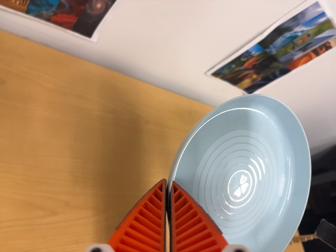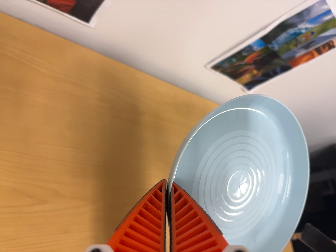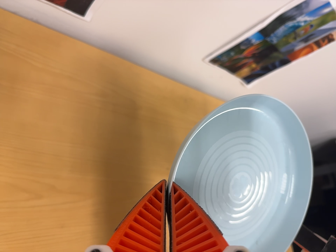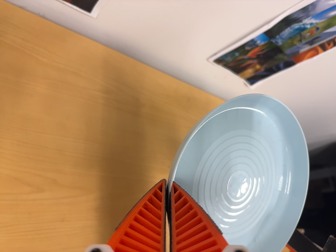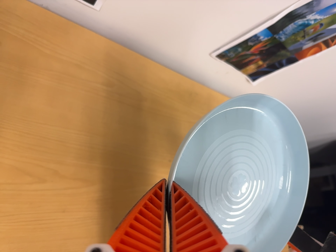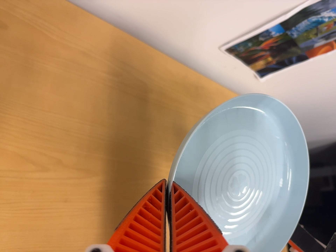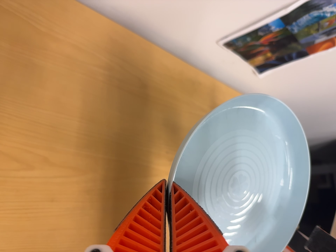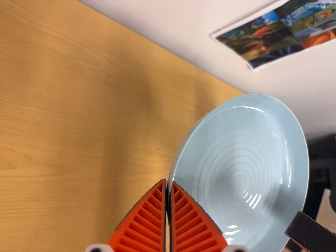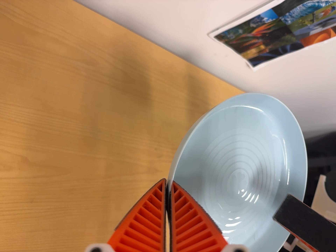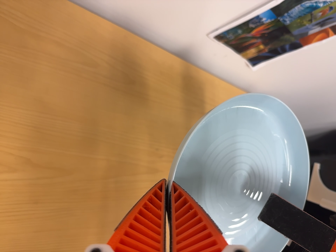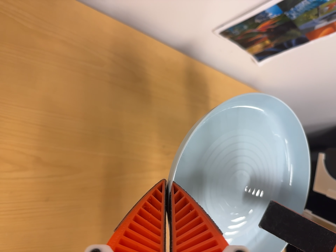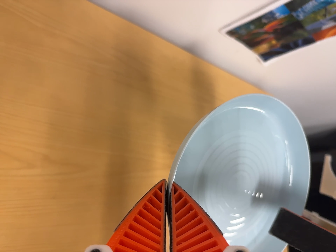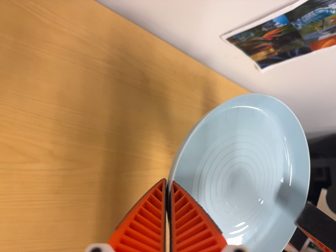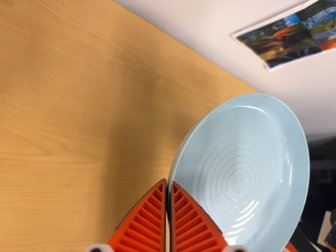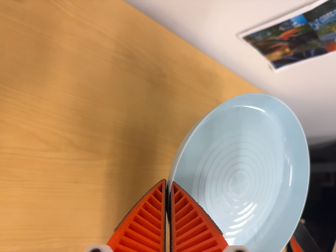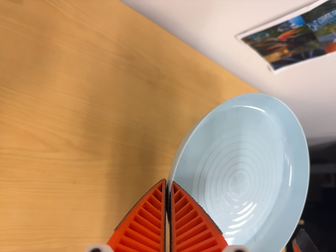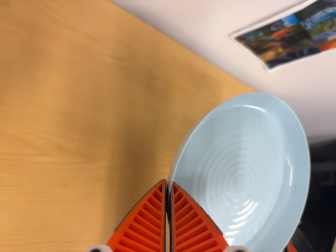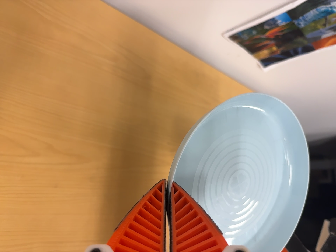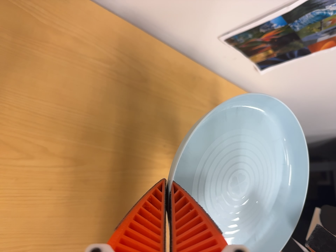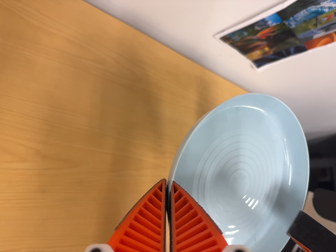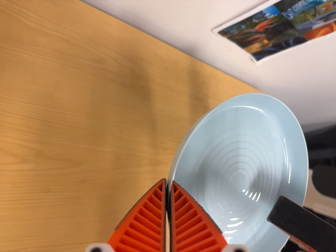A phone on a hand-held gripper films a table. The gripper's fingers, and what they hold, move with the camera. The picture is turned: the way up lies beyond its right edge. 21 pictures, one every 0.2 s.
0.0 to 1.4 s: The camera travels forward, about 5 cm, so what stands in front looms larger. Its aim tips toward the bottom of its view by about 10 degrees, and the scene shifts upward. It rolls about its line of sight by about 10 degrees, and the scene rotates clockwise.
1.4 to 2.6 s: The camera shifts only a little, or ends up much as it began.
2.6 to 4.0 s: The camera travels to its right, about 5 cm, so close, fixed things drift to the left.
The film runs forward here.
